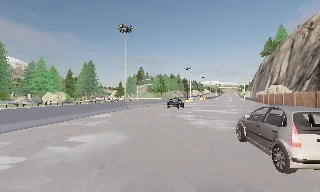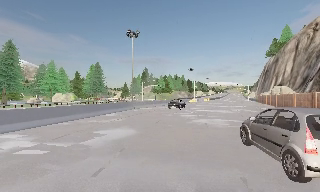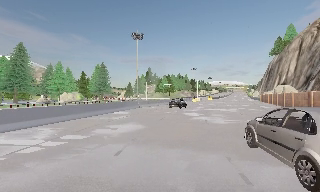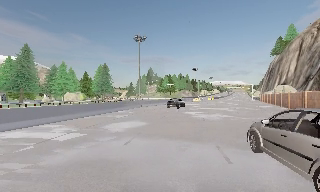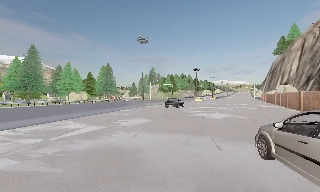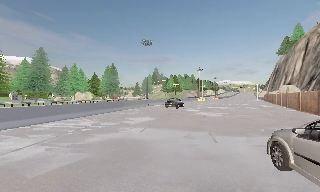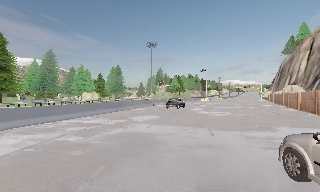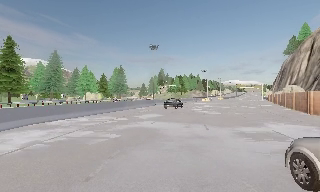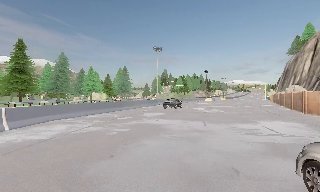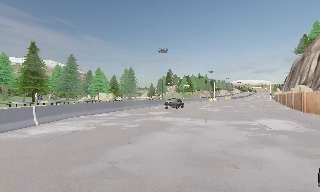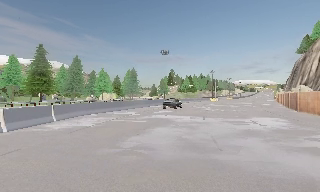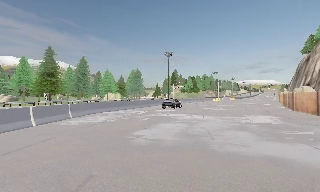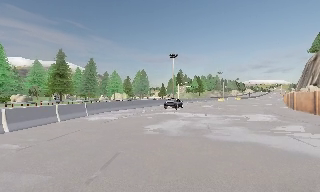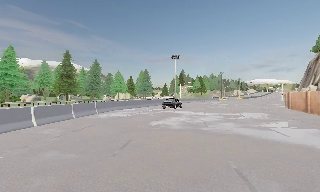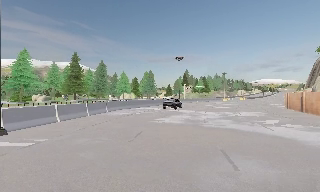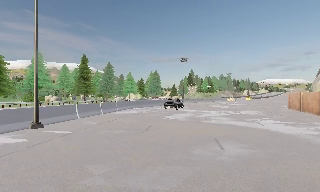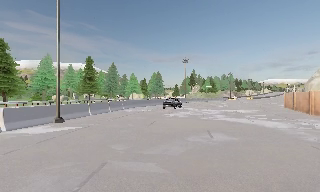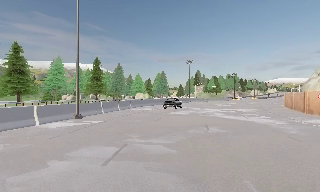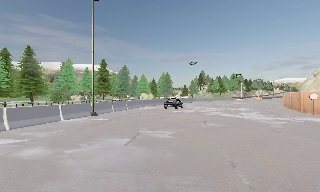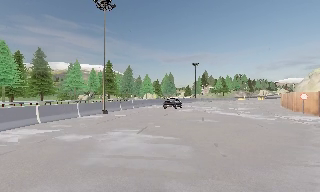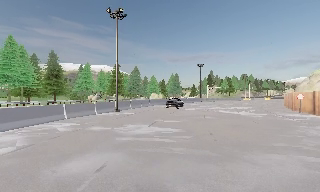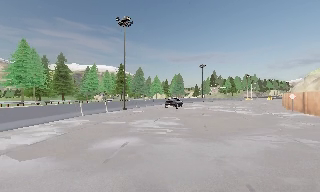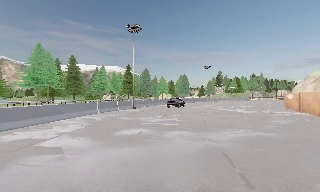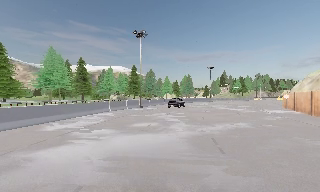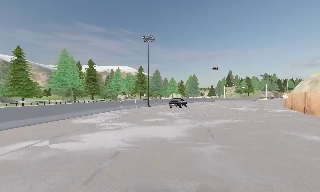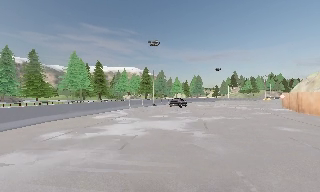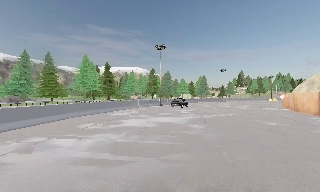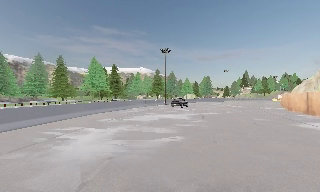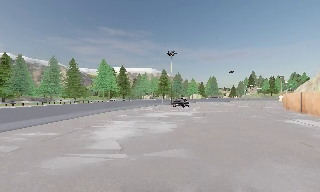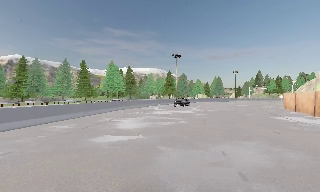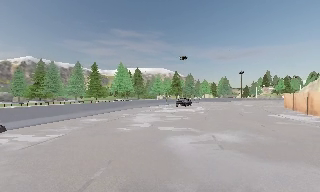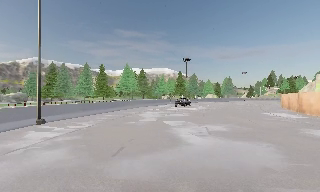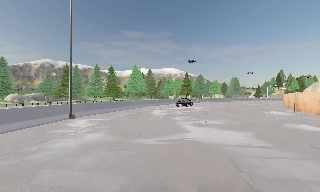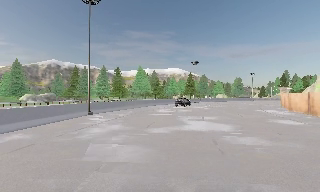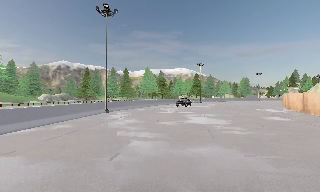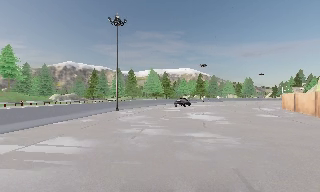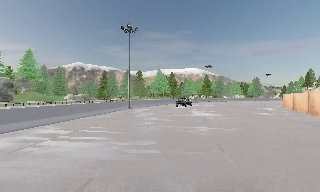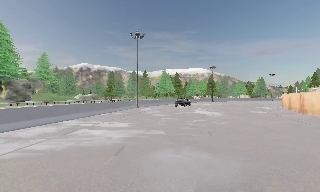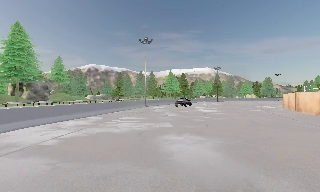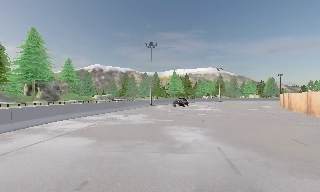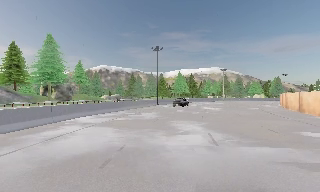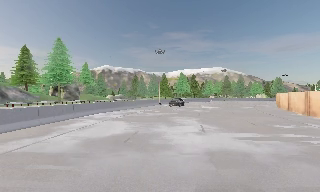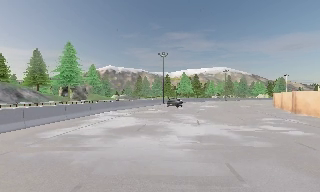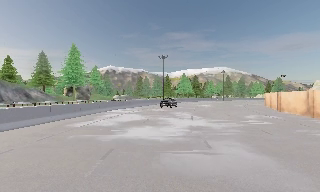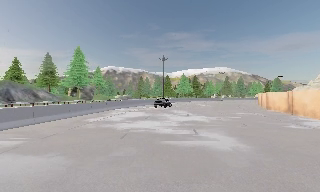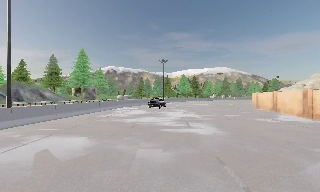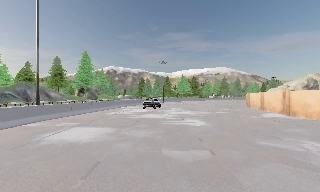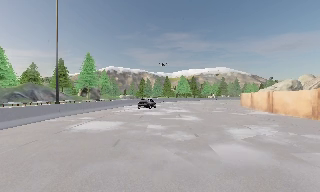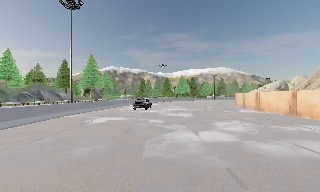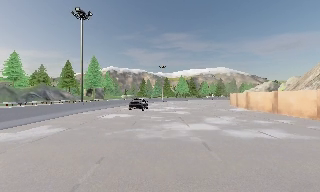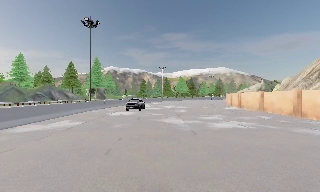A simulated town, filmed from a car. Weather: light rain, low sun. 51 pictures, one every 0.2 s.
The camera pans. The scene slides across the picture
to the right.
The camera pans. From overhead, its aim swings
counterclockwise.
0.0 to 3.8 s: The camera swings to its left by about 25 degrees, and the scene slides to the right. It travels backward, about 25 m, so what stands in front gets smaller.
3.8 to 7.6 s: The scene slides to the right, as the camera pans about 35 degrees to its left. It travels backward, about 40 m.
7.6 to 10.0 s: The camera travels backward, about 25 m, so what stands in front gets smaller.
The film runs backward here.
